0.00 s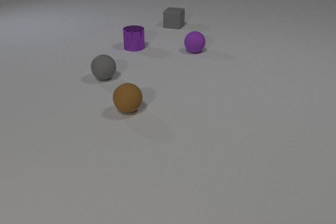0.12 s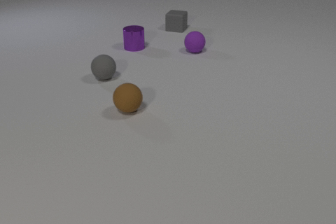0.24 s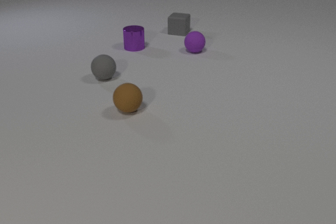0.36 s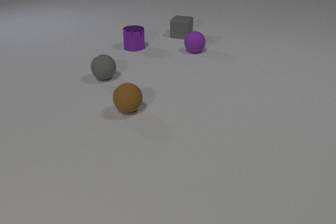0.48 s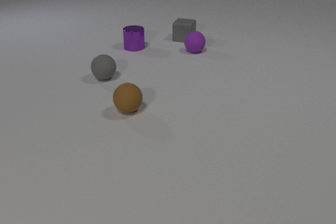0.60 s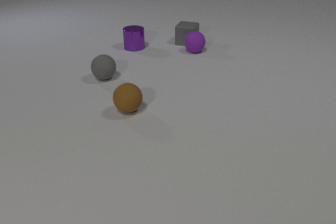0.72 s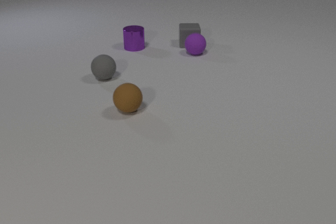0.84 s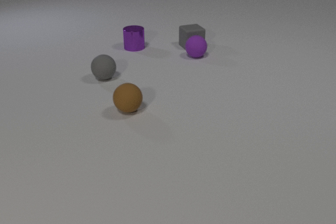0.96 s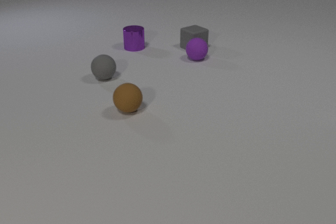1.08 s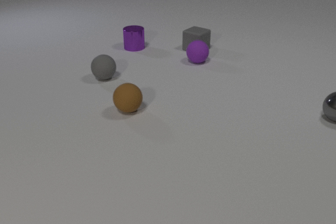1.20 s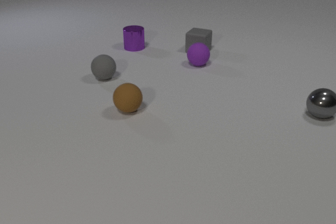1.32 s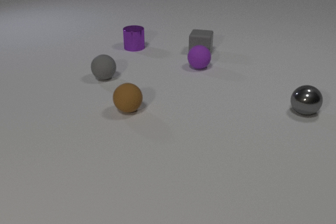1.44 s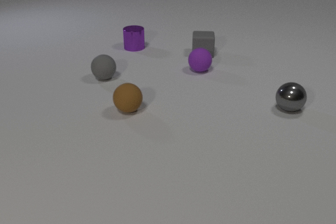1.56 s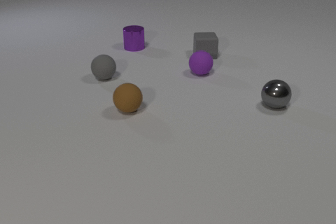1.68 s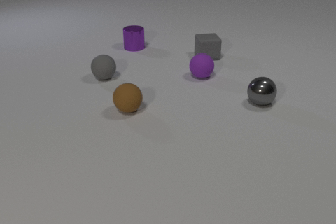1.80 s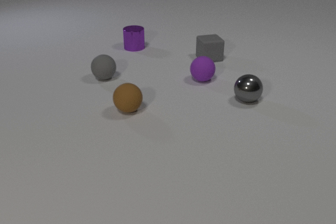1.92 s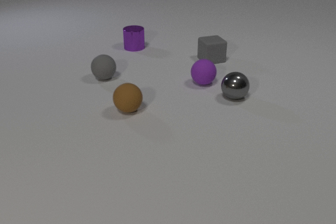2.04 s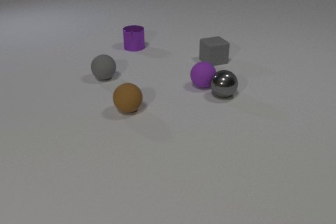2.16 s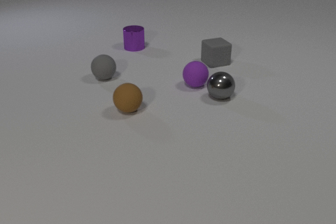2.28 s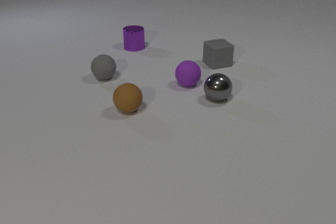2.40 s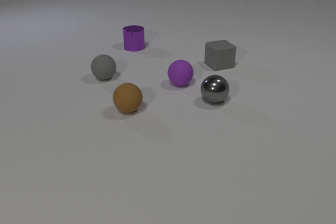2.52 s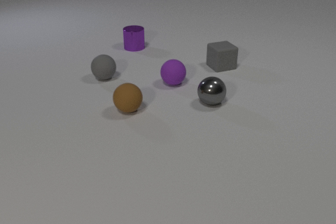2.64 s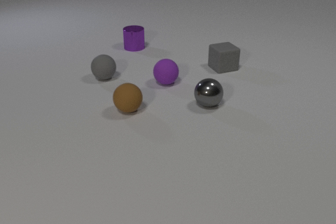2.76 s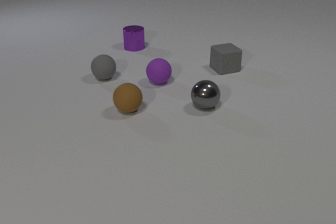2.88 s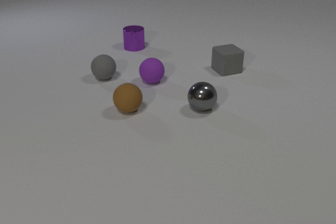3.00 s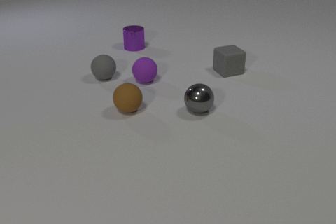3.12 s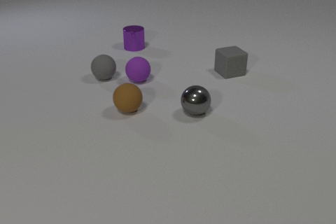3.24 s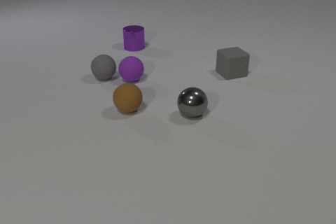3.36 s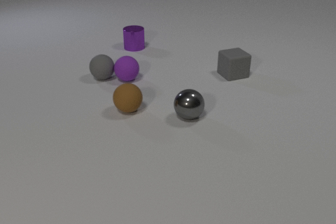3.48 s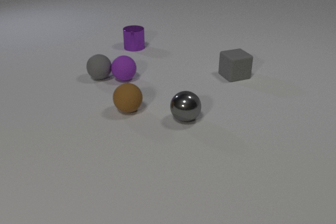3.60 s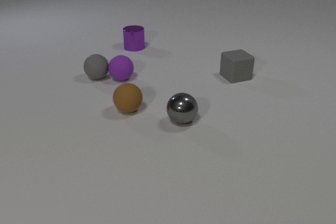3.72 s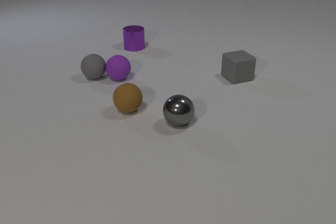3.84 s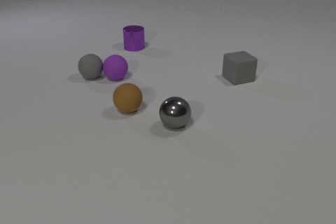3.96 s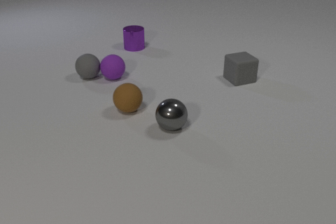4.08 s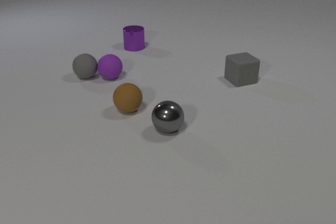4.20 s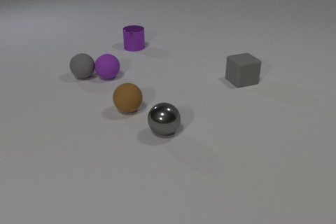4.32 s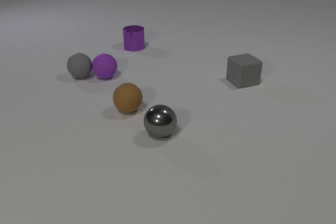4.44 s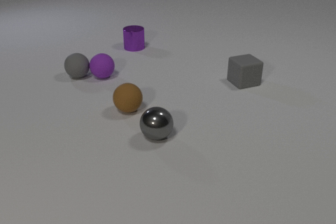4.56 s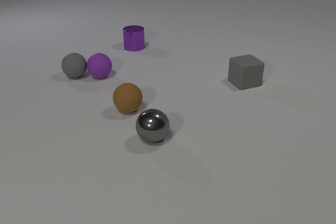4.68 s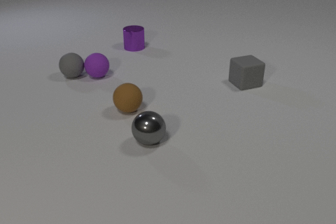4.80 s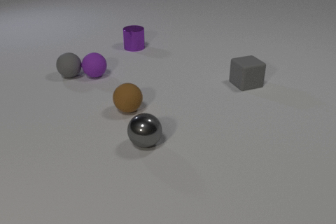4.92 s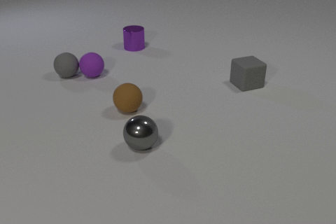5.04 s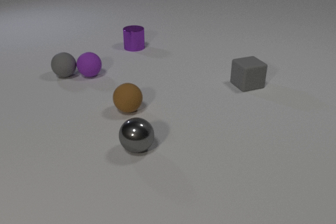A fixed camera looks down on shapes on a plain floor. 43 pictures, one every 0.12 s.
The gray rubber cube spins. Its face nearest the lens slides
to the right.
The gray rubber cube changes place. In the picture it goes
toward the camera.
0.00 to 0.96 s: The gray rubber cube slides toward the camera, spins counterclockwise seen from above by about 60 degrees, its near face sliding to the right. The purple rubber sphere rolls toward the camera. The gray rubber cube and the purple rubber sphere collide.
0.96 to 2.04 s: The gray rubber cube slides toward the camera and to the right, spins so that its near face slides to the right, counterclockwise seen from above. The purple rubber sphere rolls toward the camera. The gray metal sphere comes in at the right edge, rolls to the left. The purple rubber sphere and the gray metal sphere collide.
2.04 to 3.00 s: The gray rubber cube slides toward the camera and to the right. The purple rubber sphere rolls to the left. The gray metal sphere rolls toward the camera and to the left.
3.00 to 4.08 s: The gray rubber cube slides toward the camera and to the right. The purple rubber sphere rolls to the left. The gray metal sphere rolls toward the camera and to the left. The gray rubber sphere rolls to the left. The purple rubber sphere and the gray rubber sphere collide.
4.08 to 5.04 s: The gray rubber cube slides toward the camera and to the right. The purple rubber sphere rolls to the left and away from the camera. The gray metal sphere rolls toward the camera and to the left. The gray rubber sphere rolls to the left.
What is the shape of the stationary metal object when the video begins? cylinder.
Are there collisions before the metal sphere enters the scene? yes.
How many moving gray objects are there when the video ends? 3.
